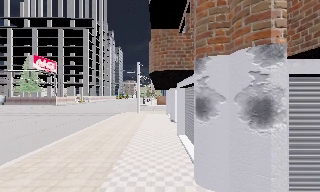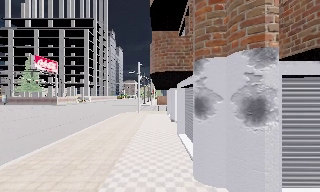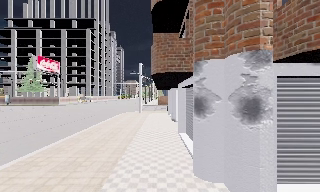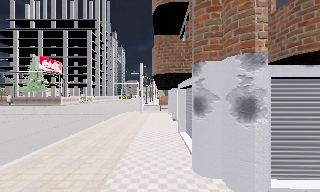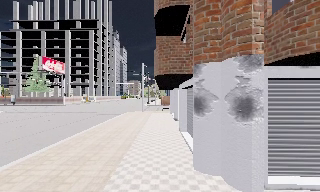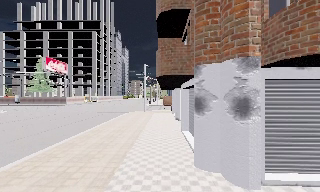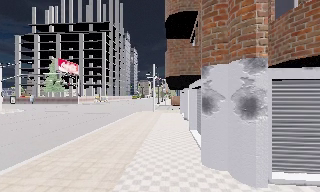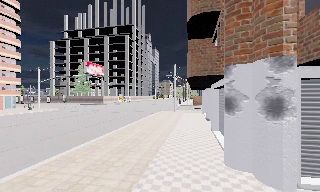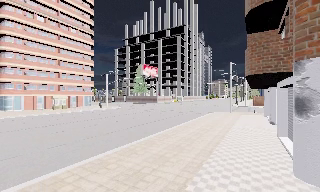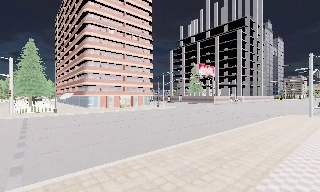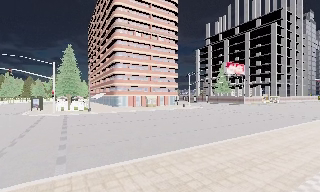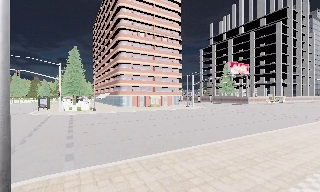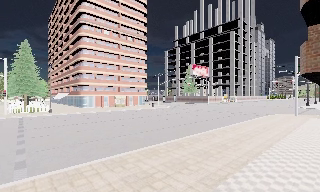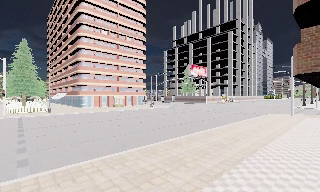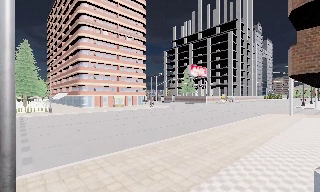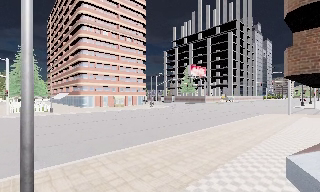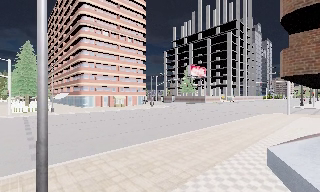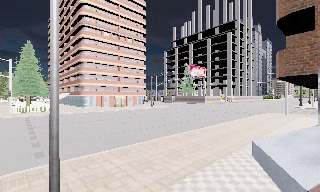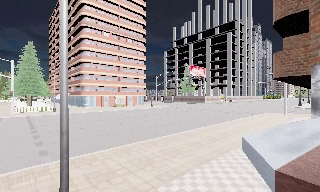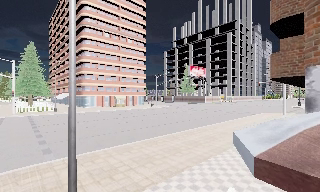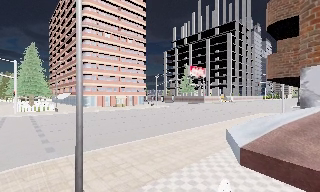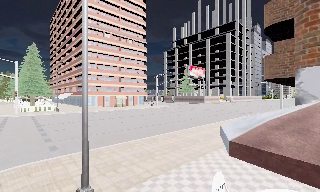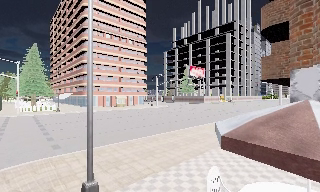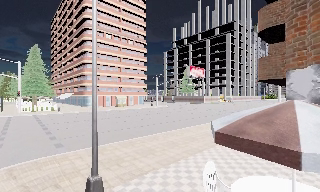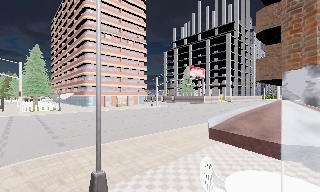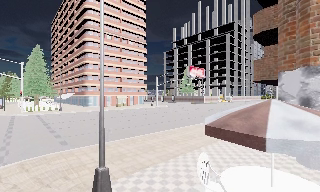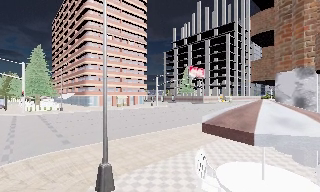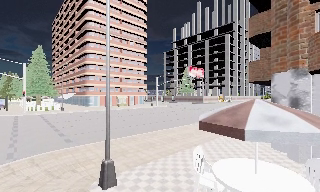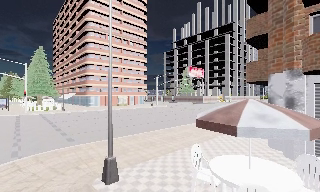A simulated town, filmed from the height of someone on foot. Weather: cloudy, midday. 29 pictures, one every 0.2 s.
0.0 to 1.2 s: The camera travels backward, about 1.5 m, so what stands in front gets smaller.
1.2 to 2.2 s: The camera pans to its left, which is counterclockwise from overhead, by about 55 degrees. It travels backward, about 1 m.
2.2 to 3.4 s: The scene slides to the left, as the camera pans about 15 degrees to its right. It travels backward, about 1.5 m, so what stands in front gets smaller.
3.4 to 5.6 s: The camera travels backward, about 2.5 m, so what stands in front gets smaller.
The film runs backward here.
